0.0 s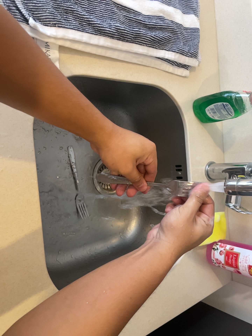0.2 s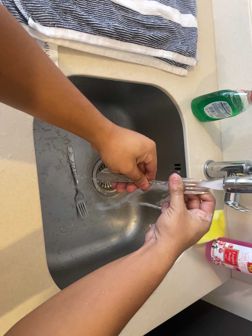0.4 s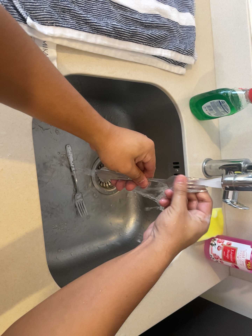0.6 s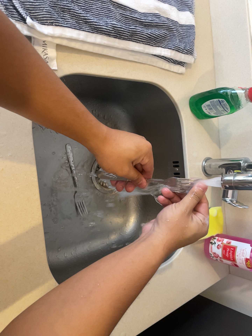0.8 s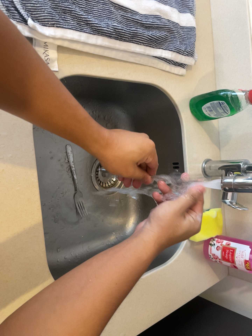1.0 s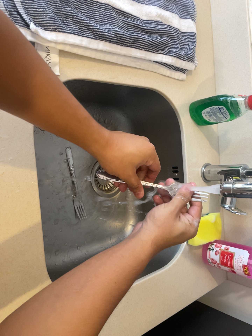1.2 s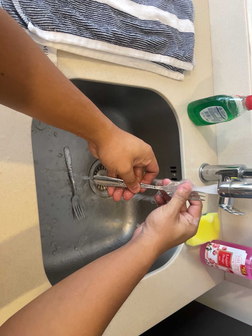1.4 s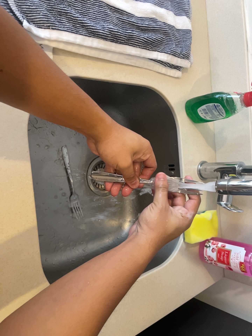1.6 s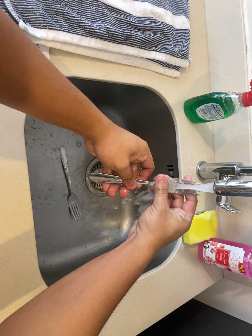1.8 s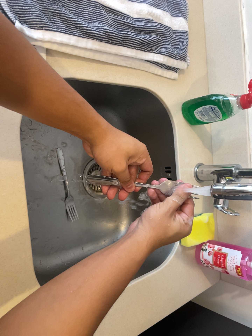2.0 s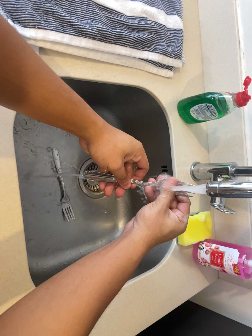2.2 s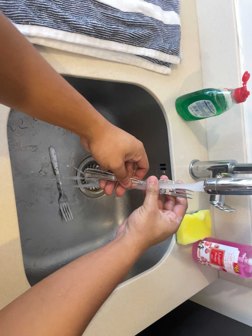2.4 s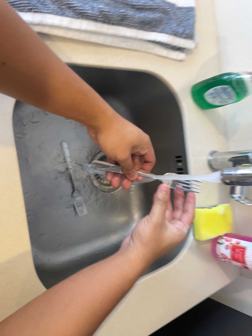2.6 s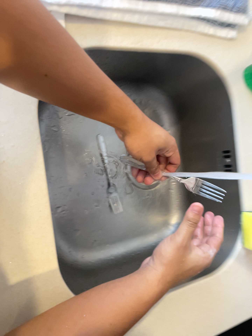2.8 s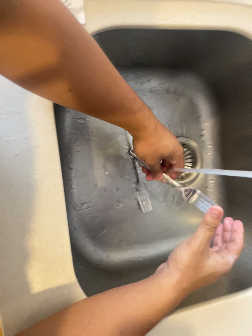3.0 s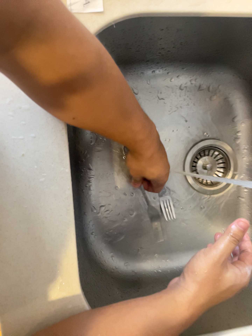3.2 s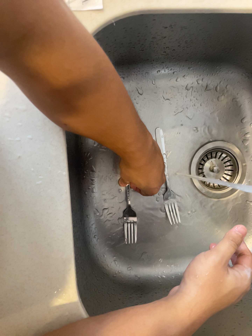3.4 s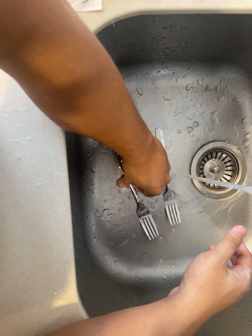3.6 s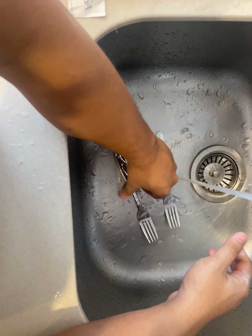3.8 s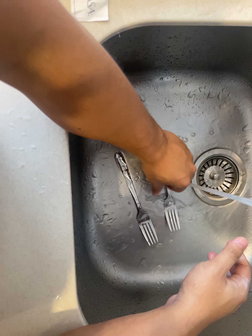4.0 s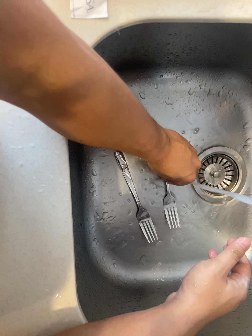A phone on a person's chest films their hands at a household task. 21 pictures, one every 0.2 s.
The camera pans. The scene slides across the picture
to the right.
0.0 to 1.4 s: The camera keeps its place and its aim.
1.4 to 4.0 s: The camera pans to its left by about 35 degrees. It travels forward and to its right, about 20 cm.
The film runs backward here.
